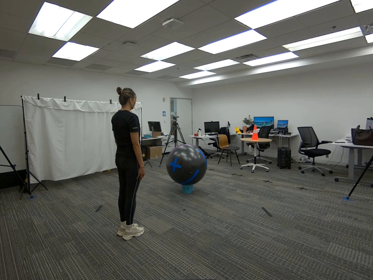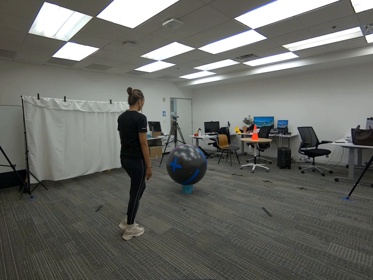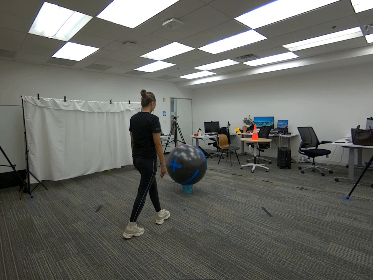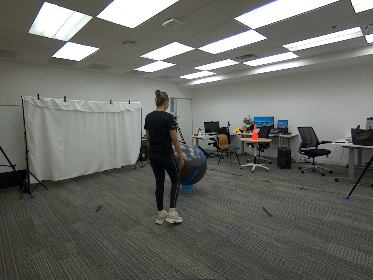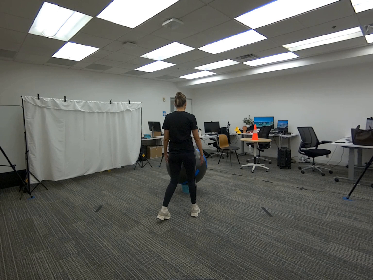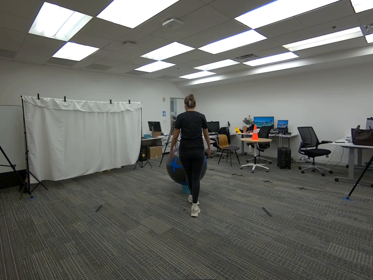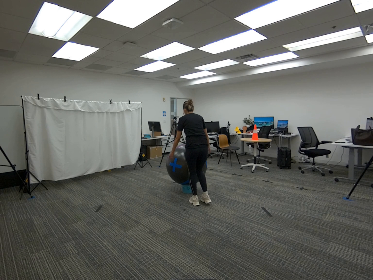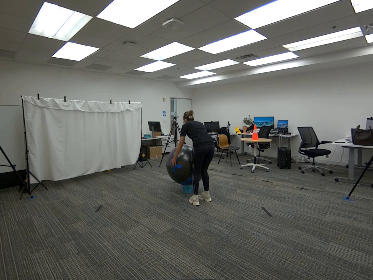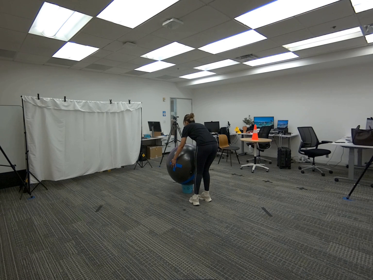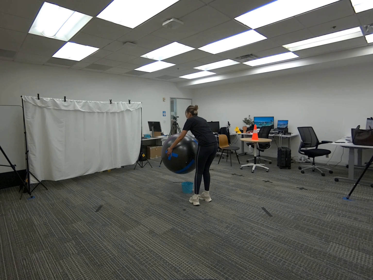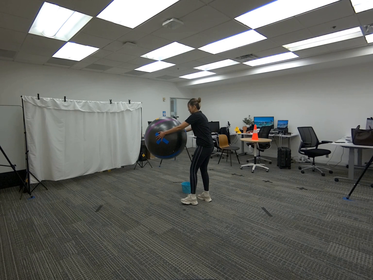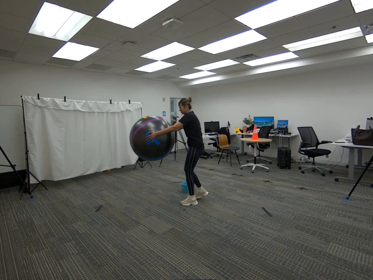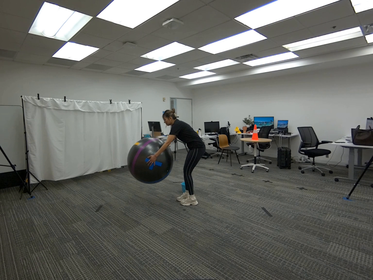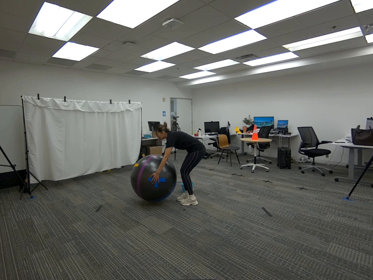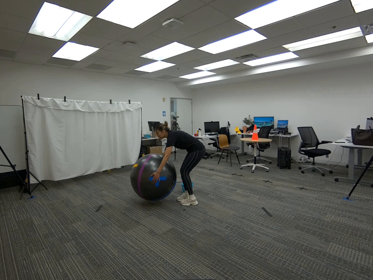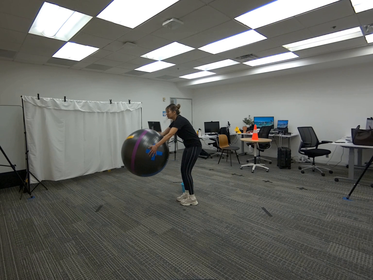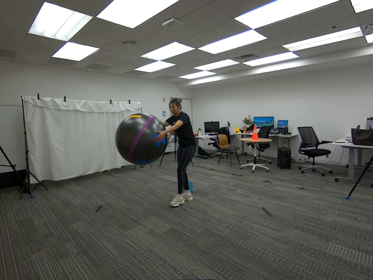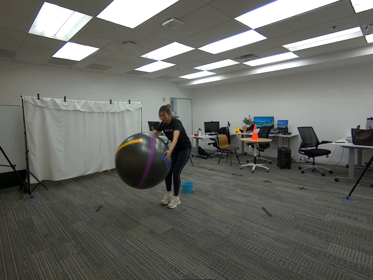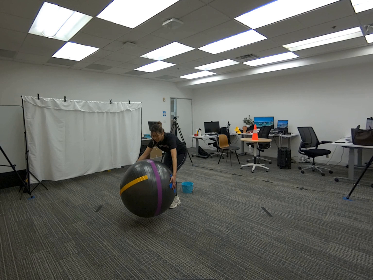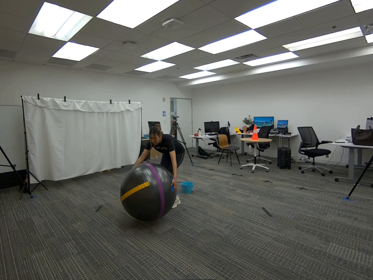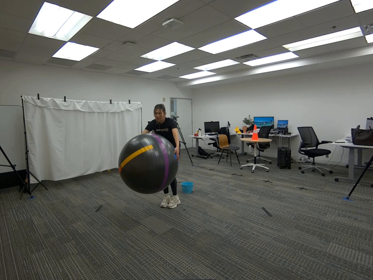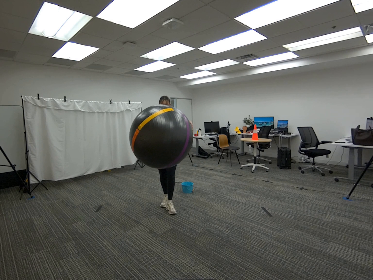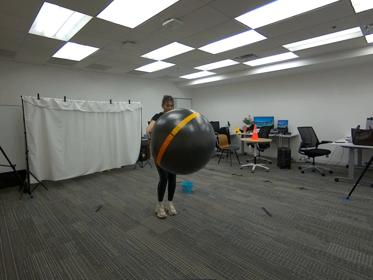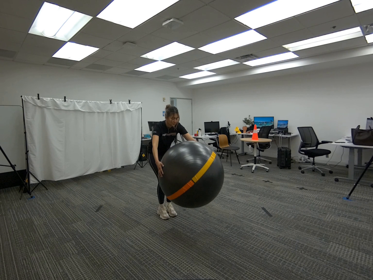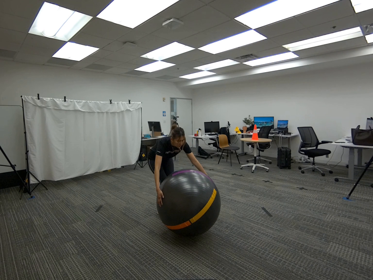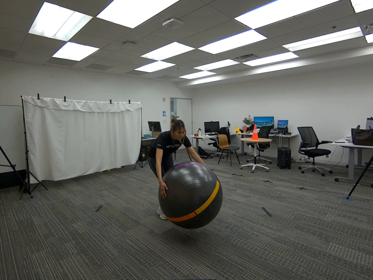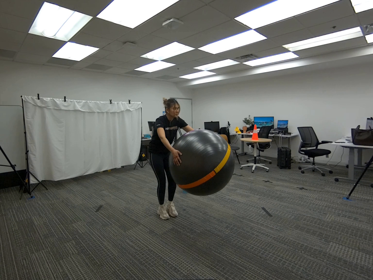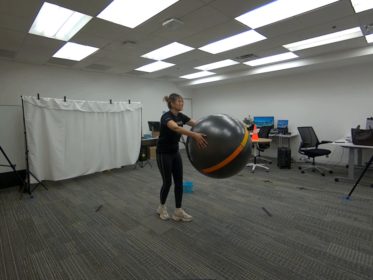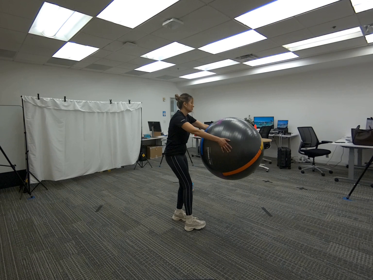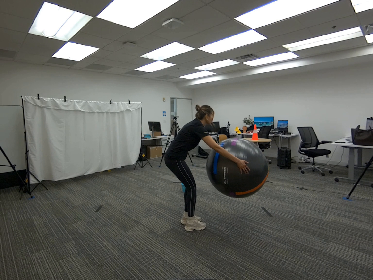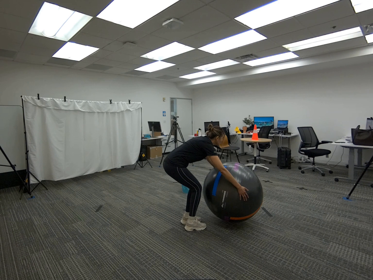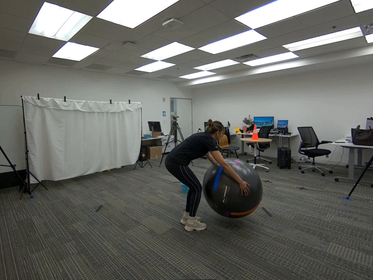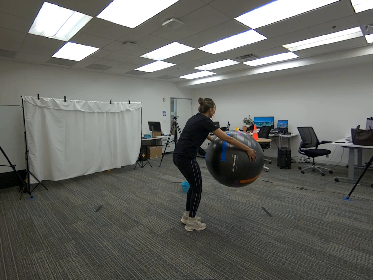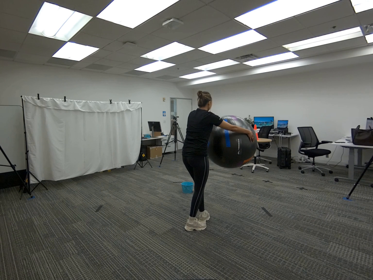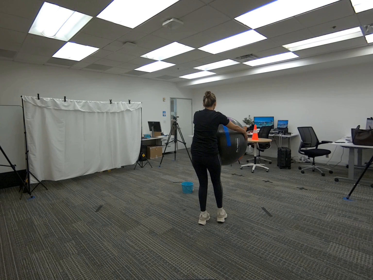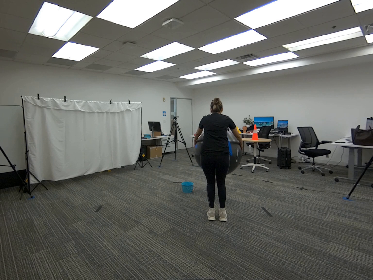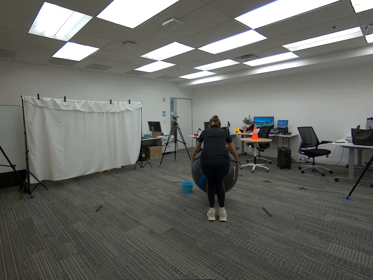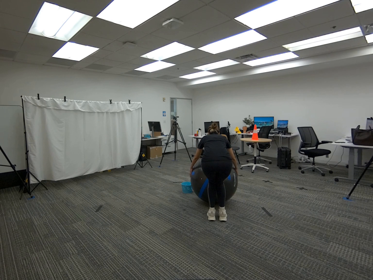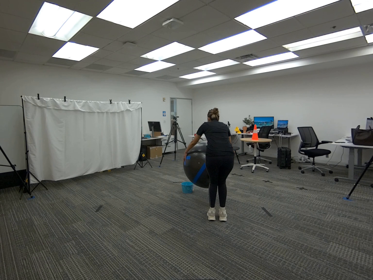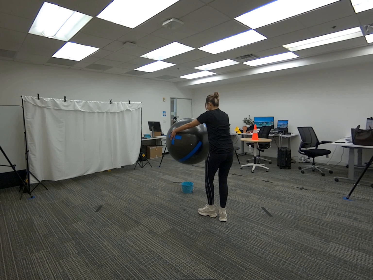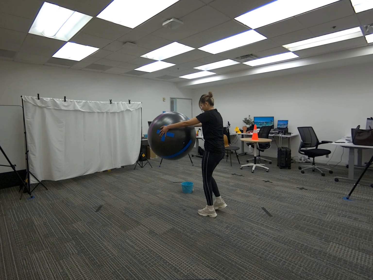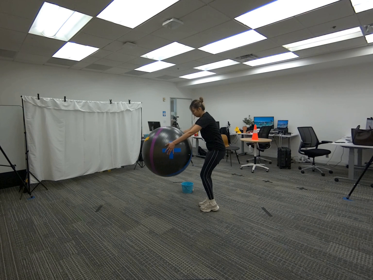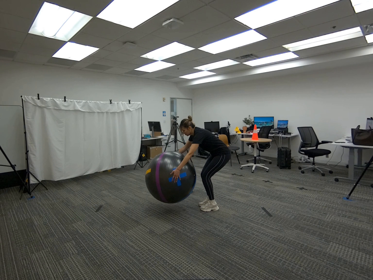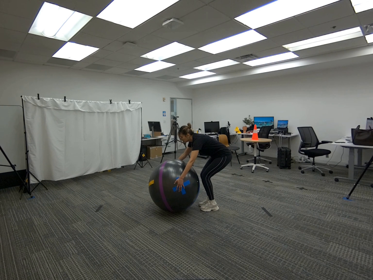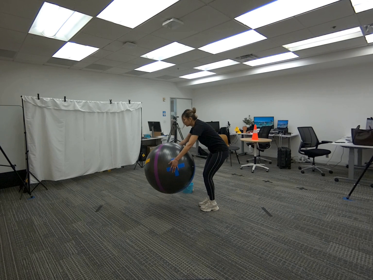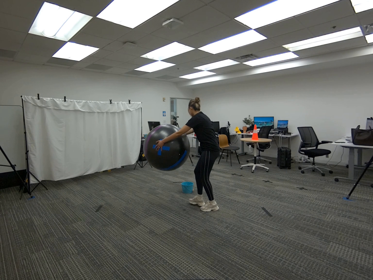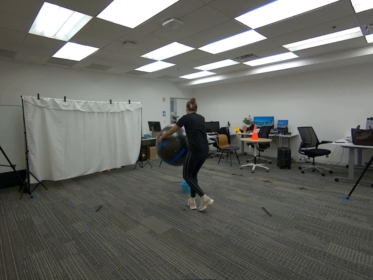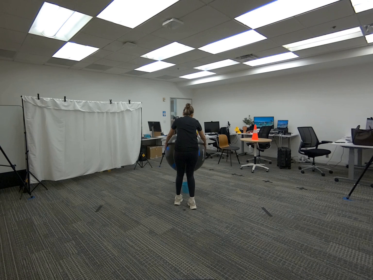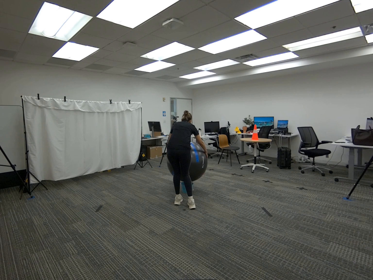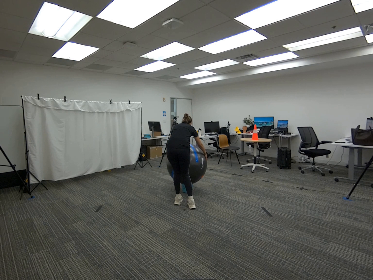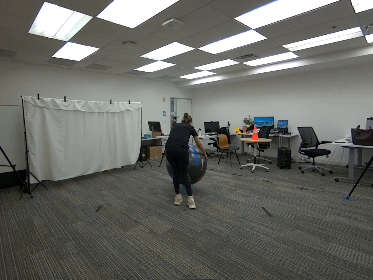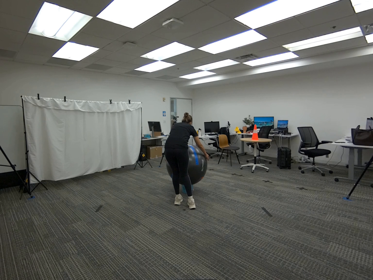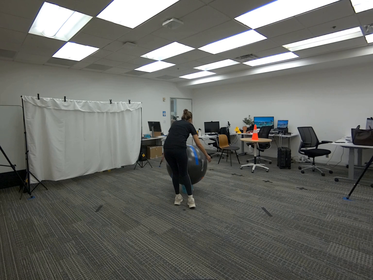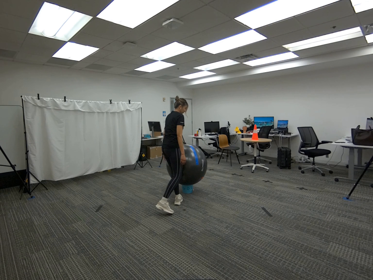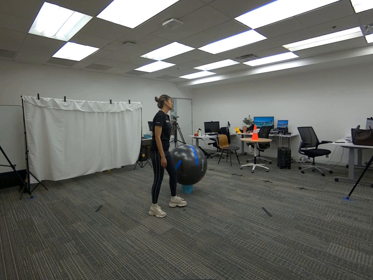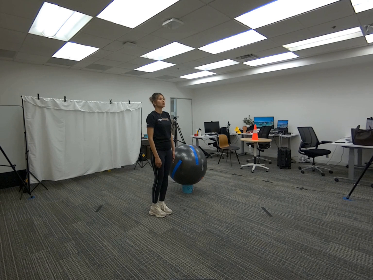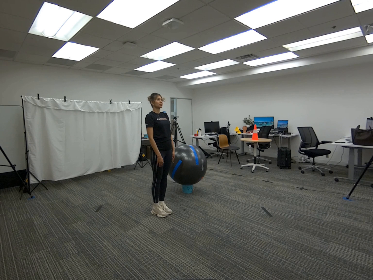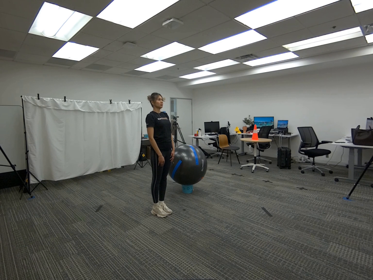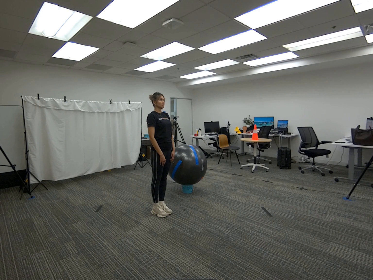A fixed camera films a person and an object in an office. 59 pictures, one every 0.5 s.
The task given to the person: Walk over to the yoga ball and grasp the yoga ball. Tap on the ground slowly and stop when time is done. Place back inside the blue basket.
